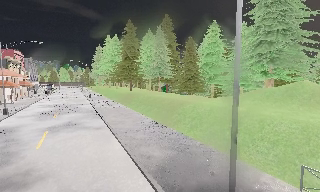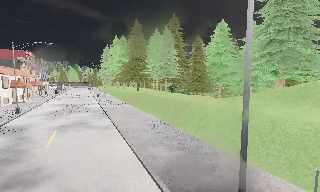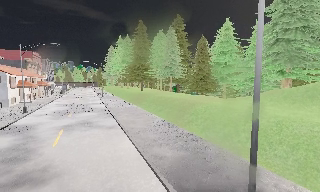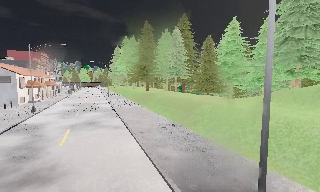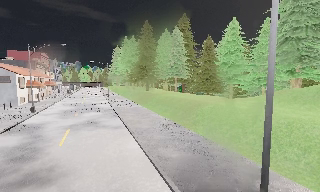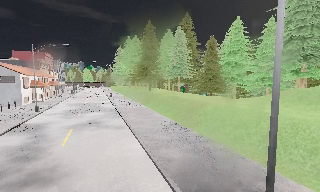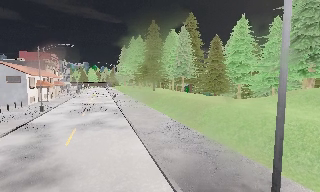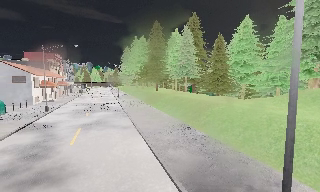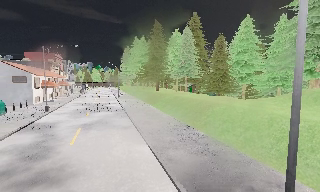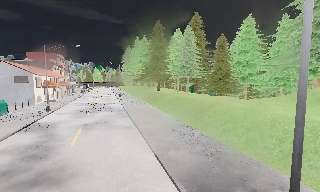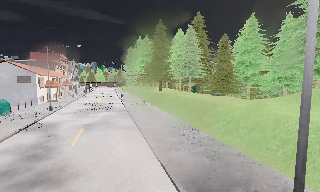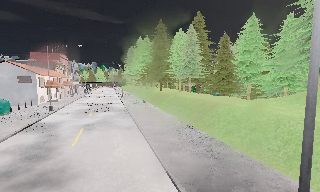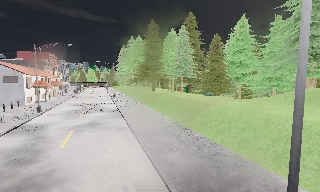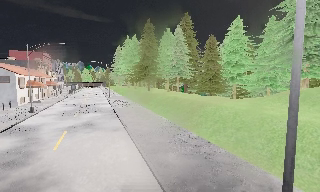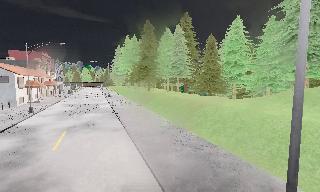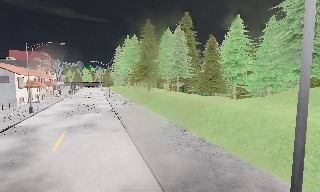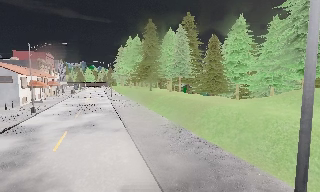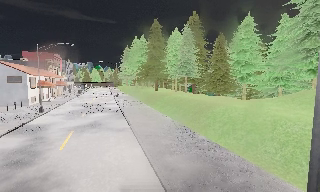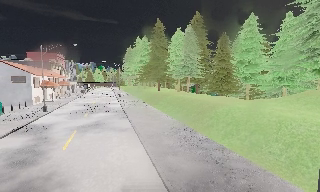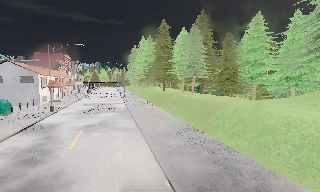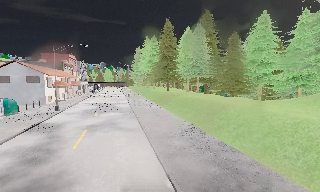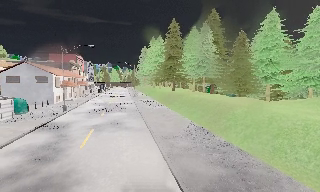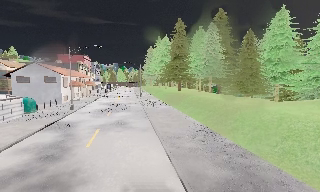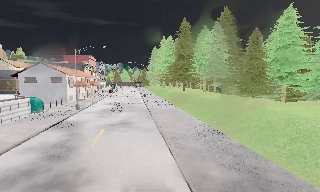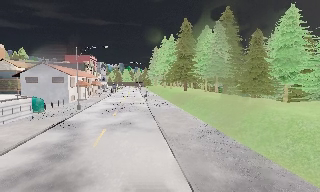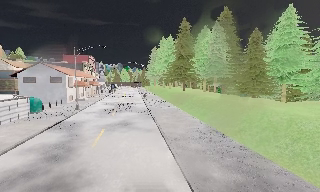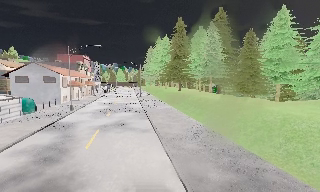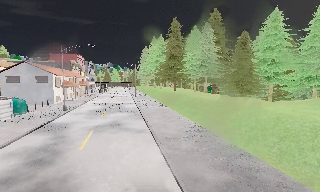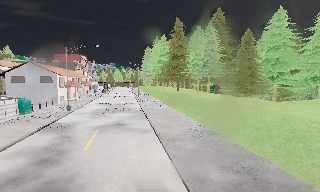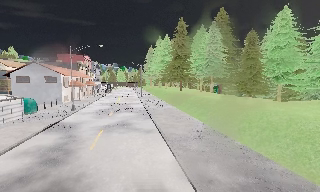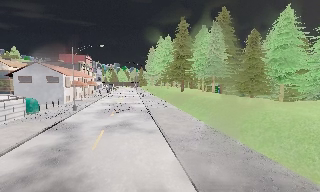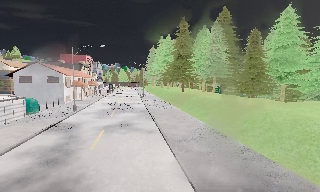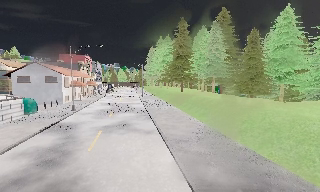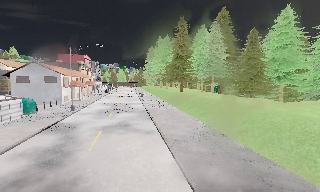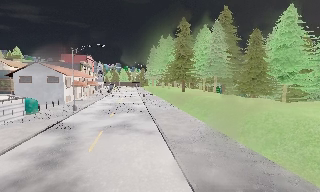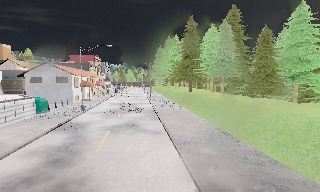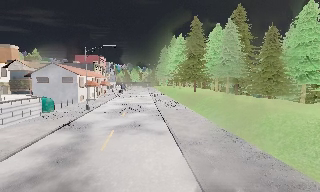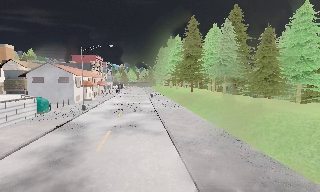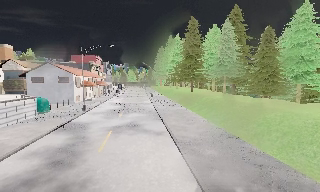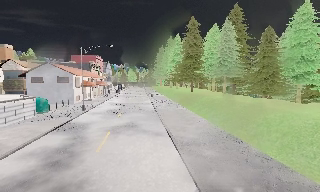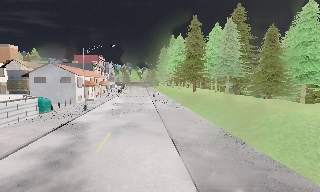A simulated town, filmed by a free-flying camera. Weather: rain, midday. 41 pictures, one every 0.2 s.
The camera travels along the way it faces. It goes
forward.
0.0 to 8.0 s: The camera swings to its left by about 20 degrees, and the scene slides to the right. It travels forward, about 2 m, so what stands in front looms larger.
The film runs forward here.
